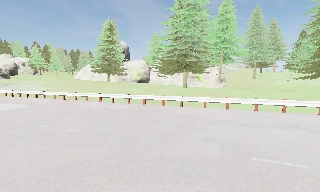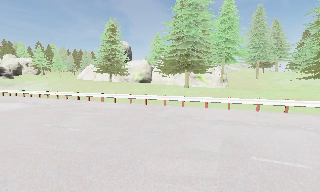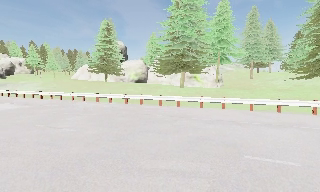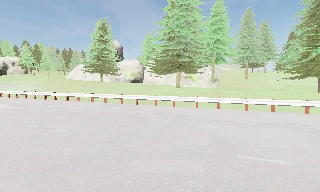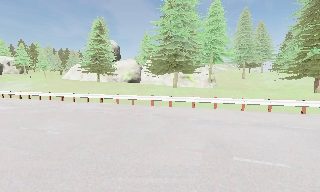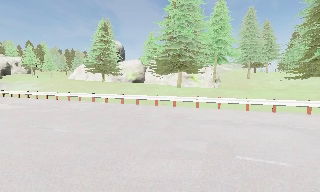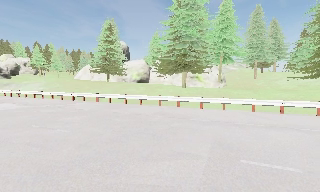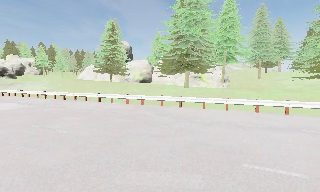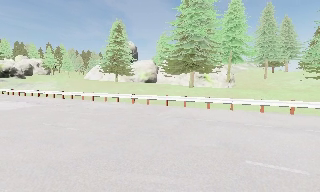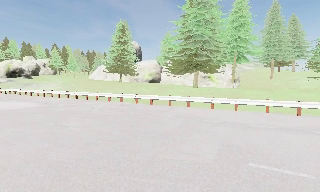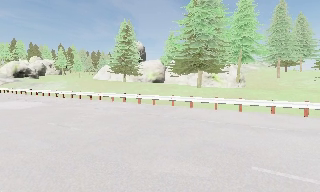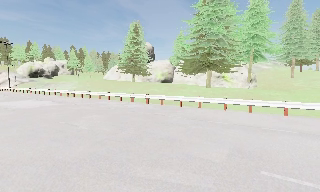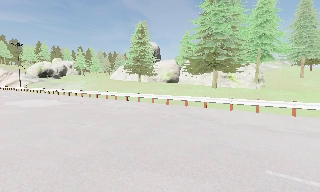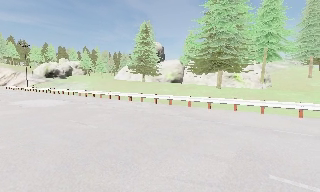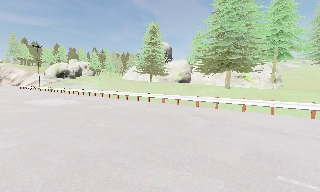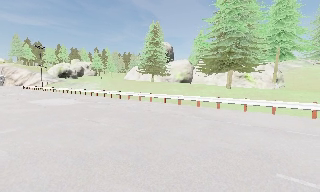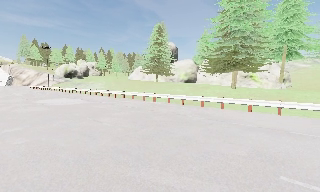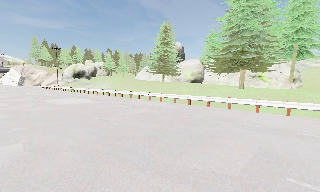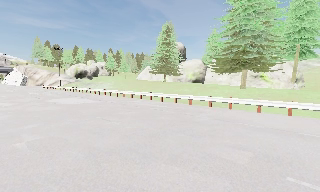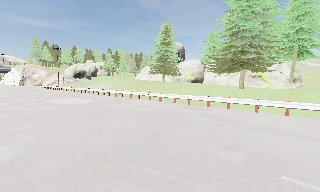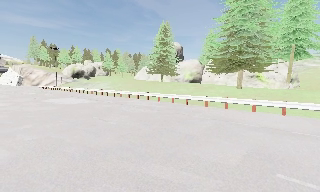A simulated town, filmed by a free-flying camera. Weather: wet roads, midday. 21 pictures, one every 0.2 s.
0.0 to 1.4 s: The camera shifts only a little, or ends up much as it began.
1.4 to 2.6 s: The camera pans to its left, which is counterclockwise from overhead, by about 10 degrees.
2.6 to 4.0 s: The camera shifts only a little, or ends up much as it began.
The film runs backward here.
